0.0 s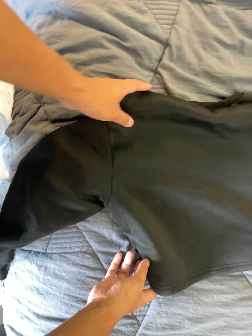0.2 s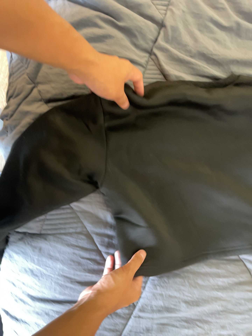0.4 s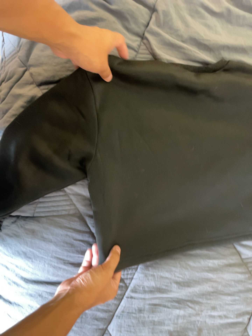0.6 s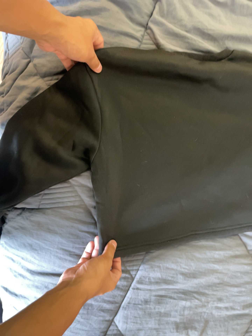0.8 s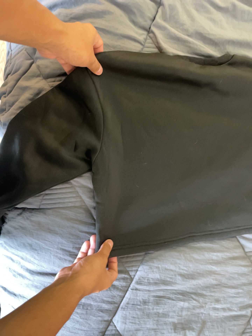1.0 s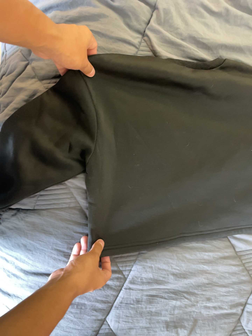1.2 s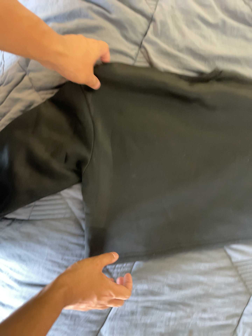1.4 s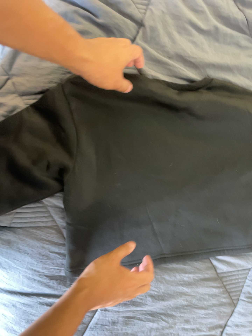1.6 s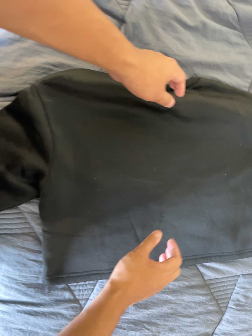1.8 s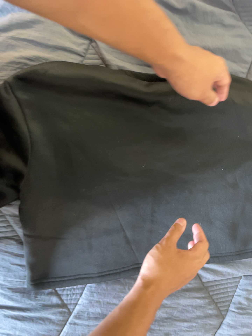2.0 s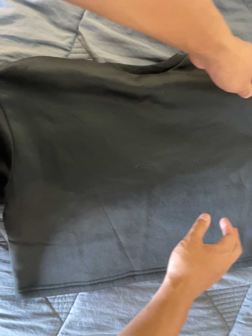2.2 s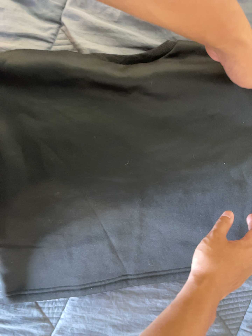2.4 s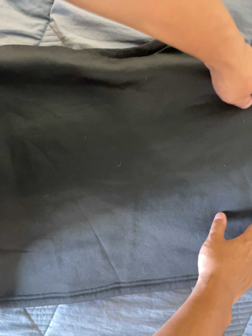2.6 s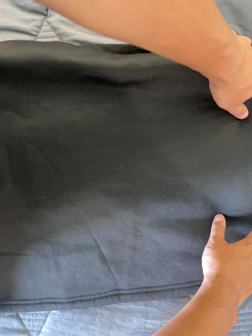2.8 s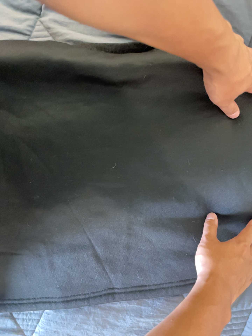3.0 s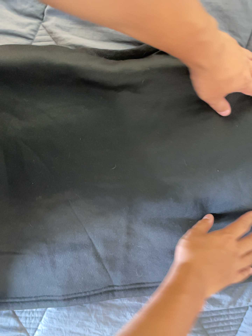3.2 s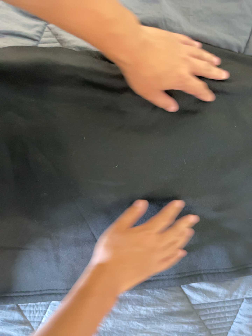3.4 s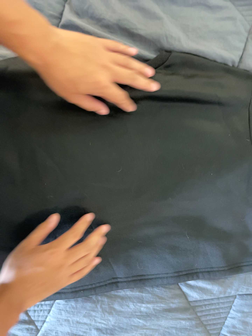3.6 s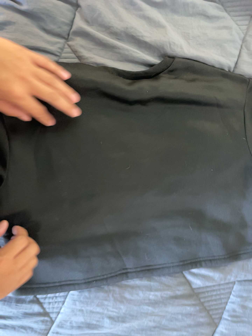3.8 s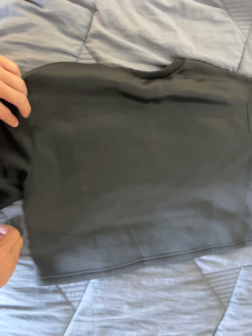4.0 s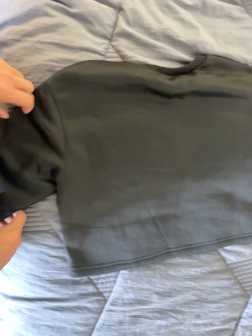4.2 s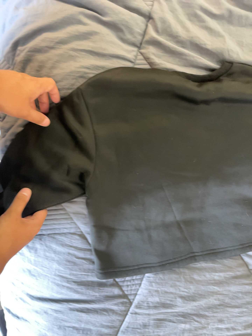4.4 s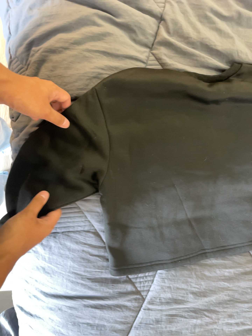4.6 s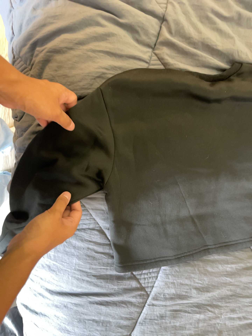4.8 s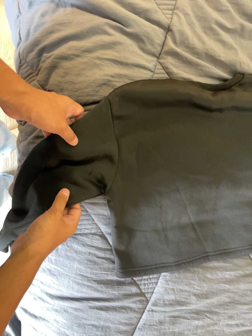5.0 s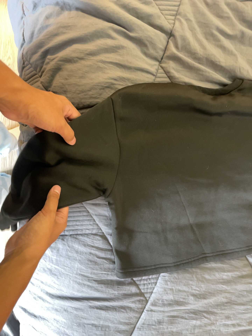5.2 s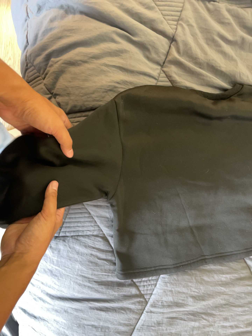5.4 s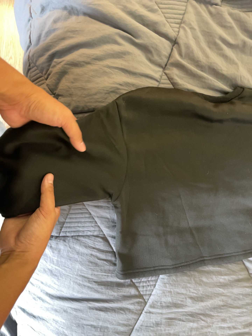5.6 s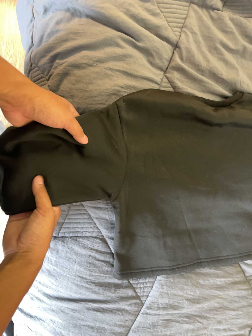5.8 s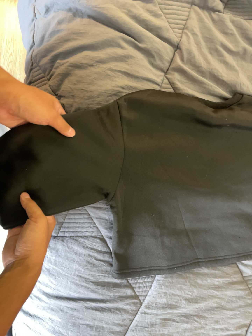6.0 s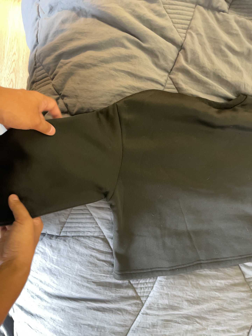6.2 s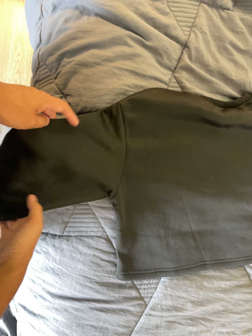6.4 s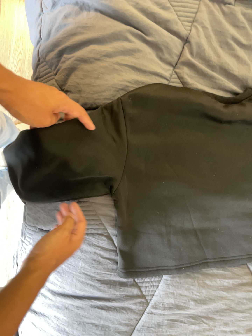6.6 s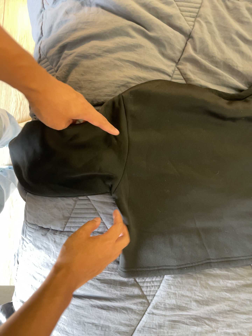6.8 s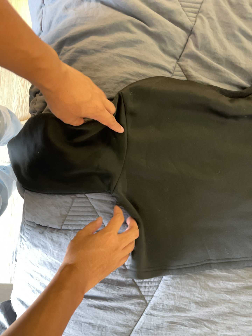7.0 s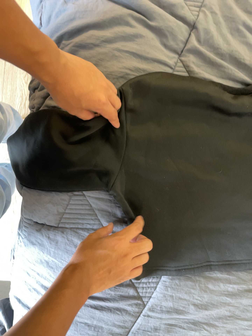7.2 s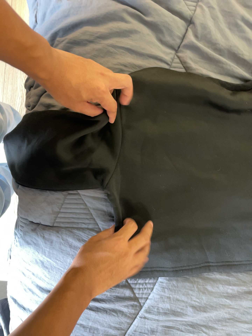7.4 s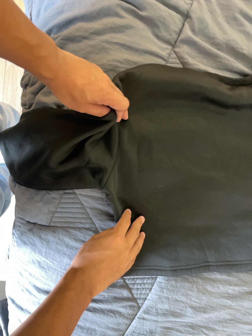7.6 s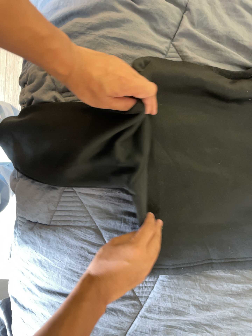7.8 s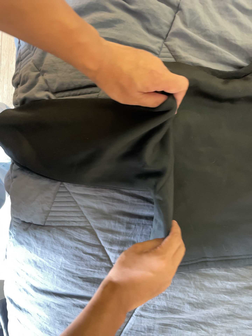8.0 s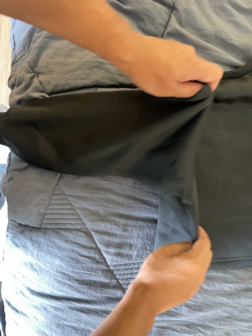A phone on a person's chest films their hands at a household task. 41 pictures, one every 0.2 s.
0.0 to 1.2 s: The camera travels toward the bottom of its view, about 6 cm, so close, fixed things drift upward.
1.2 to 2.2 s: The camera pans to its left by about 10 degrees. It travels to its right and forward, about 28 cm.
2.2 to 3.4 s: The camera shifts only a little, or ends up much as it began.
3.4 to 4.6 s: The camera travels to its left and backward, about 26 cm, so close, fixed things drift to the right.
4.6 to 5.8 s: The camera travels to its left, about 6 cm.
5.8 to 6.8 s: The camera shifts only a little, or ends up much as it began.
6.8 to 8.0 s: The camera travels to its right, about 9 cm.
The film runs forward here.
